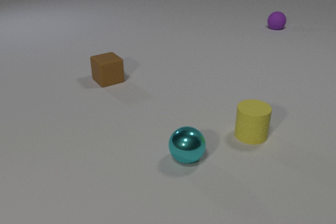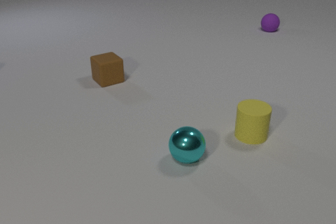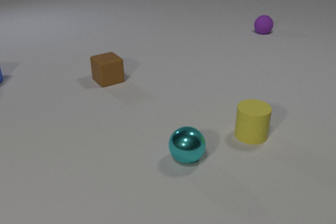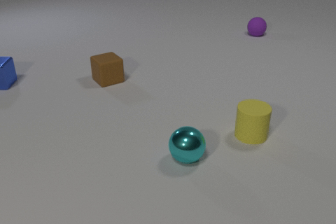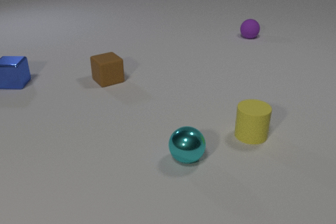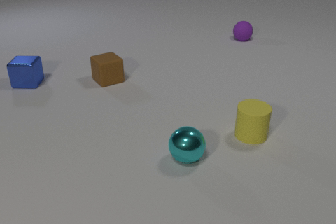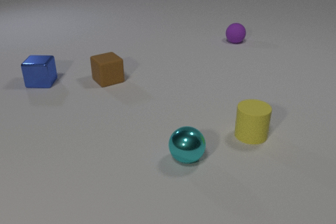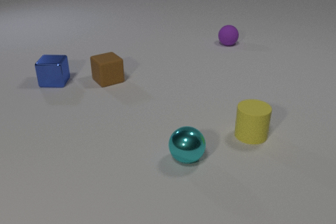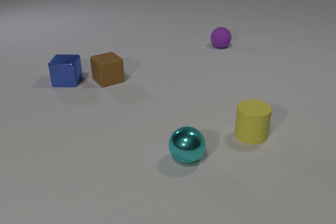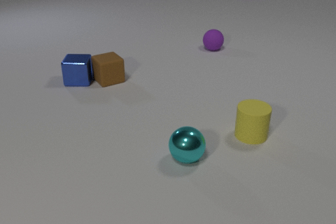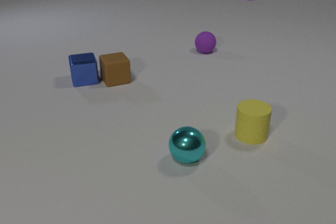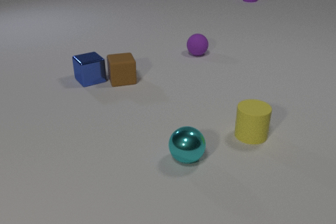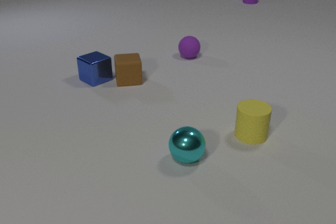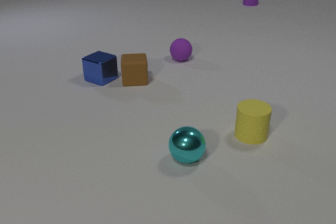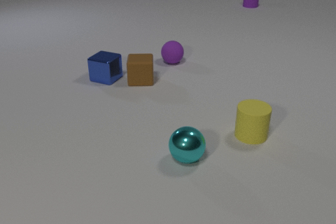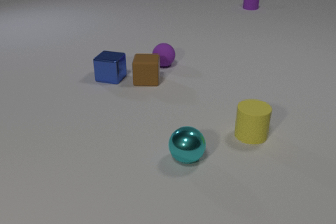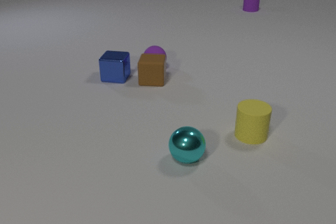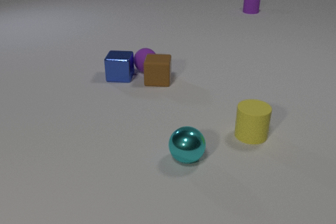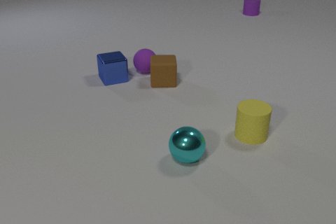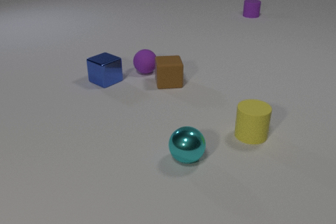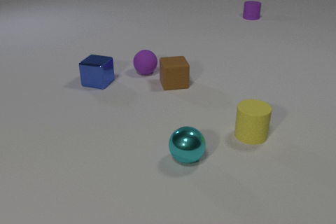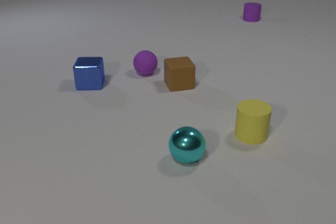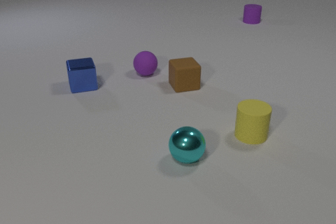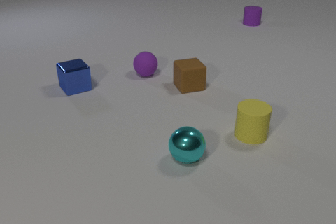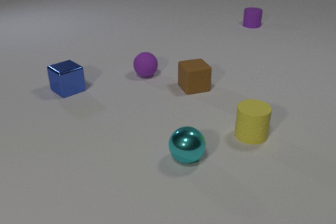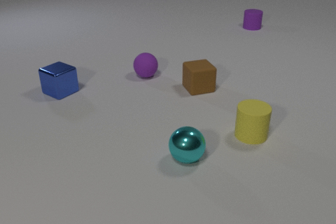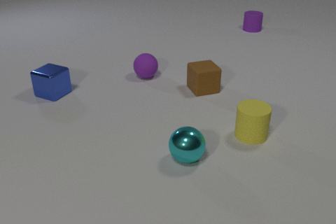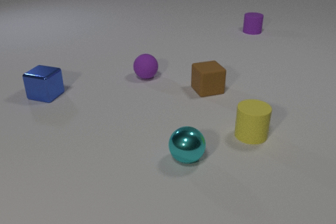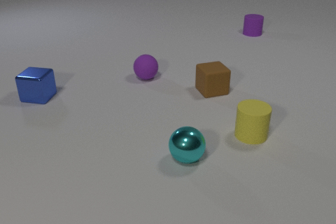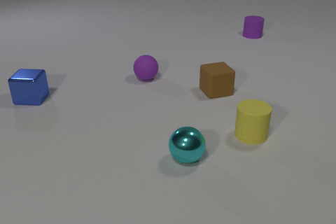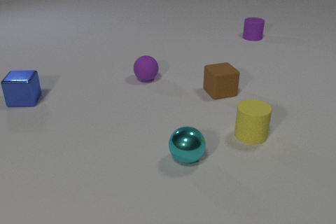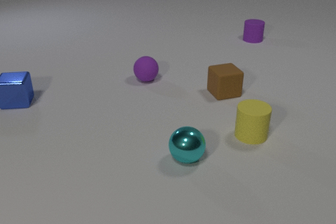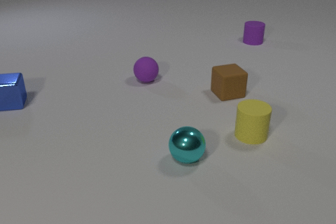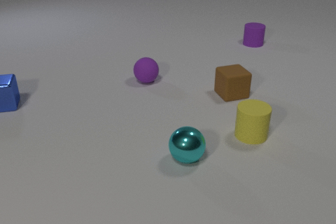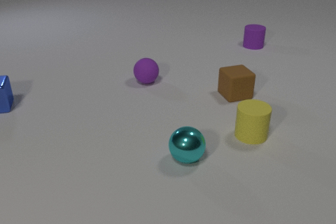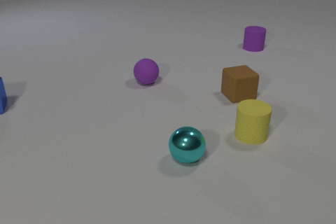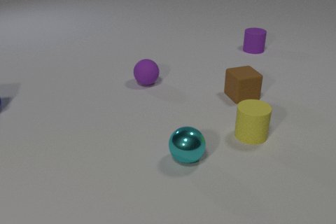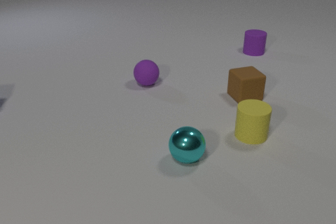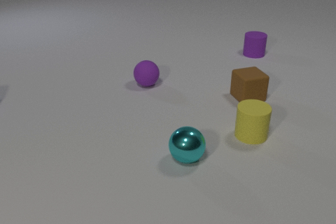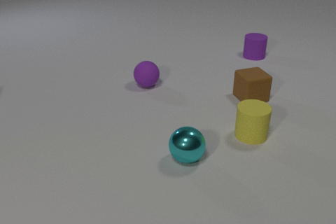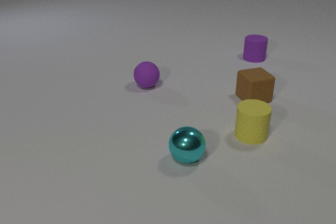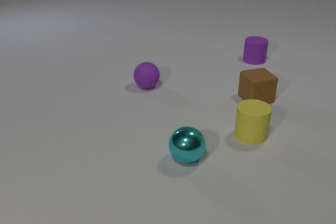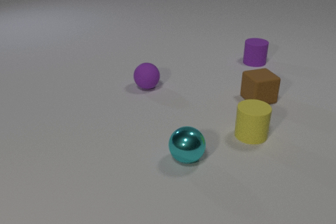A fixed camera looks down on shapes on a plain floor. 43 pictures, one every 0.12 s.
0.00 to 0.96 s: The blue metal cube comes in at the left edge, slides to the right. The purple rubber sphere rolls toward the camera and to the left.
0.96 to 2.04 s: The blue metal cube slides to the right, spins counterclockwise seen from above by about 90 degrees, its near face sliding to the right. The brown rubber cube slides to the right, spins clockwise seen from above by about 45 degrees, its near face sliding to the left. The purple rubber sphere rolls to the left and toward the camera. The purple rubber cylinder comes in at the top edge, slides toward the camera. The blue metal cube and the brown rubber cube collide. The brown rubber cube and the purple rubber sphere collide. The blue metal cube and the purple rubber sphere collide.
2.04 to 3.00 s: The blue metal cube slides to the left, spins so that its near face slides to the right, counterclockwise seen from above. The brown rubber cube slides to the right, spins so that its near face slides to the right, counterclockwise seen from above. The purple rubber sphere rolls toward the camera. The purple rubber cylinder slides toward the camera.
3.00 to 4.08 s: The blue metal cube slides to the left, spins so that its near face slides to the right, counterclockwise seen from above. The brown rubber cube slides to the right. The purple rubber sphere rolls toward the camera. The purple rubber cylinder slides toward the camera.
4.08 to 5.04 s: The blue metal cube slides to the left, leaves at the left edge. The brown rubber cube slides to the right. The purple rubber sphere rolls toward the camera. The purple rubber cylinder slides toward the camera.
What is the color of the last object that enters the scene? purple.
How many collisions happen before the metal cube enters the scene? 0.
What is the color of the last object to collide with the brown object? purple.
